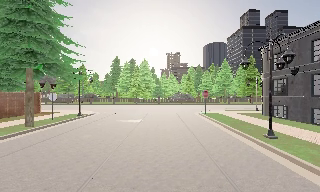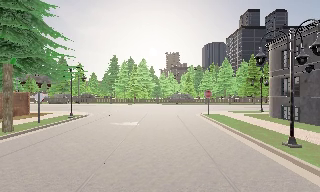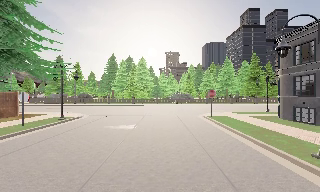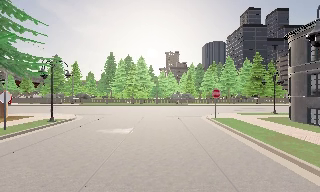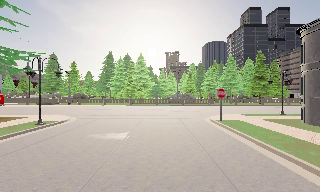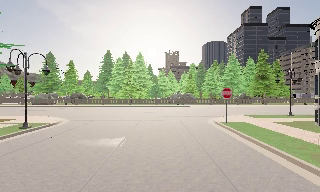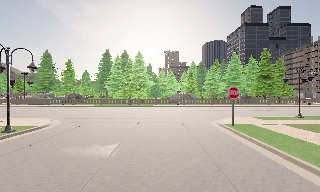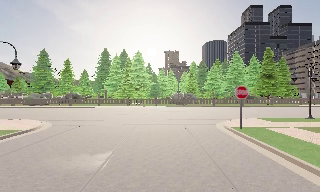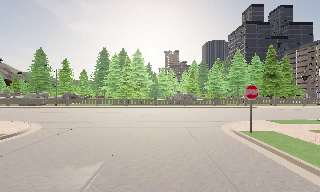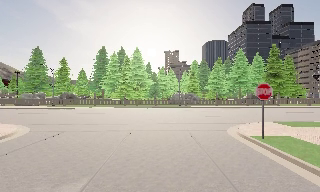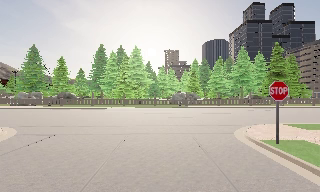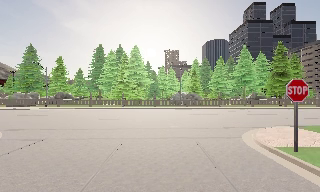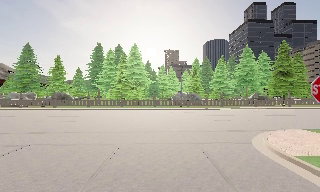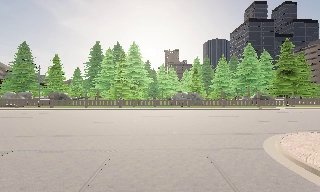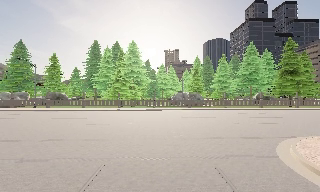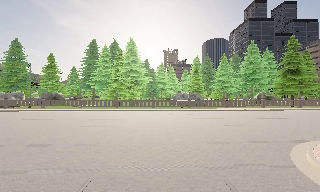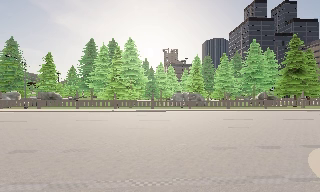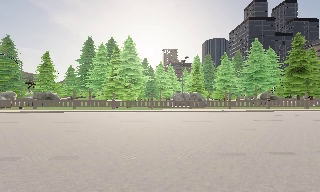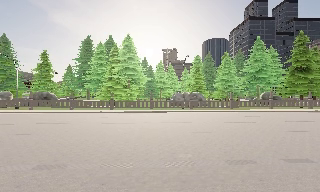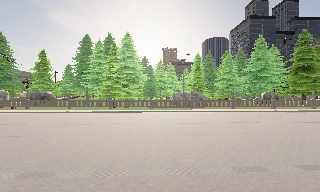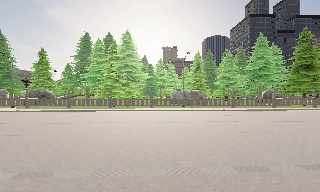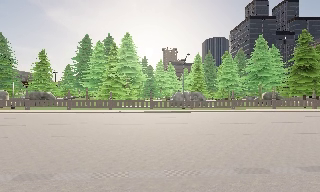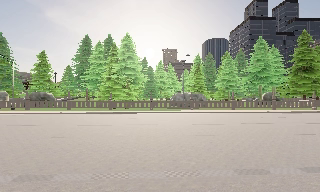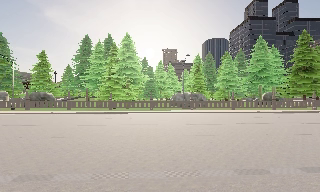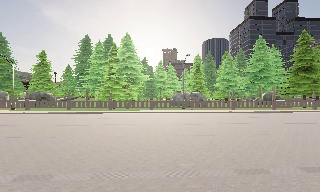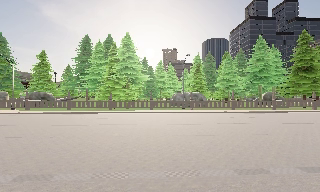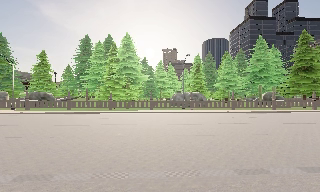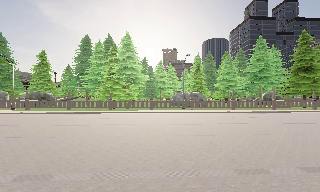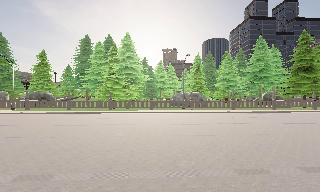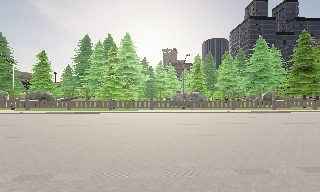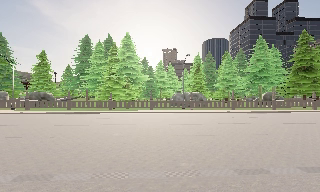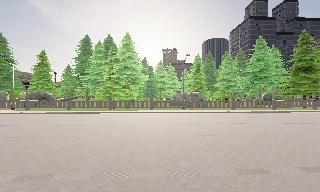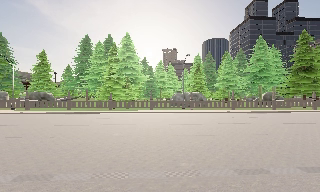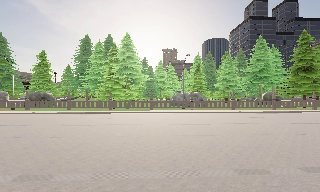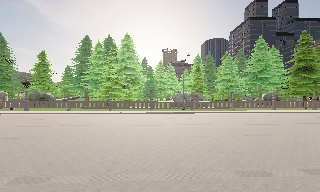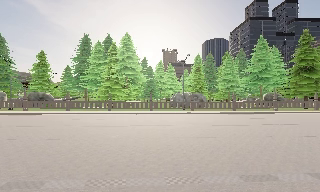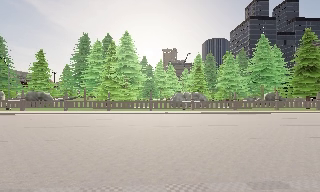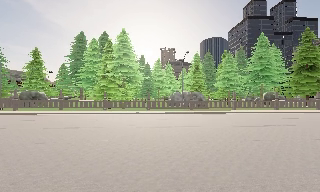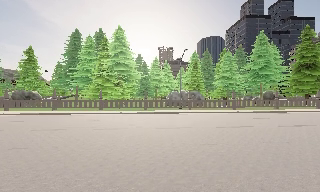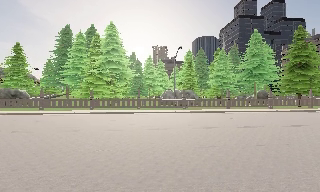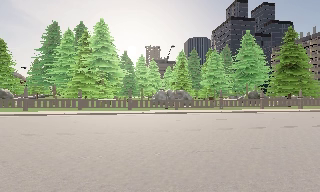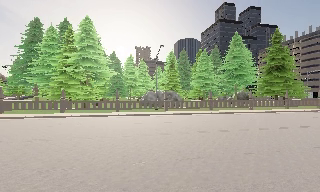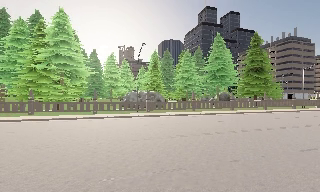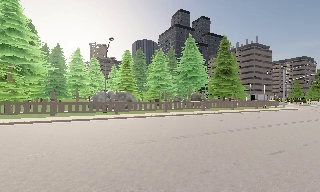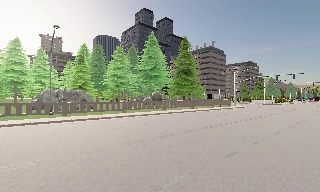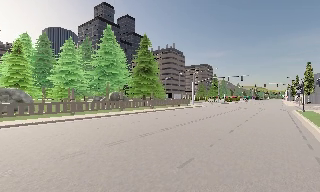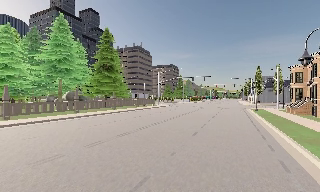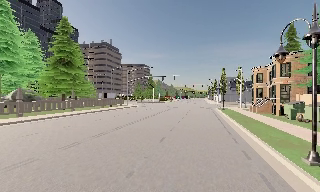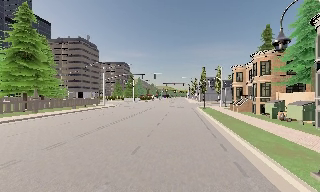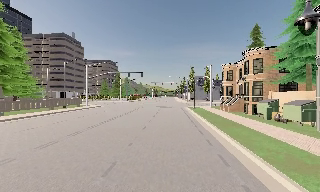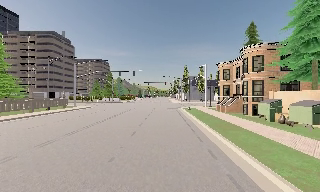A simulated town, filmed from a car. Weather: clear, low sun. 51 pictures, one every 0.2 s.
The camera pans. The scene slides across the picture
to the left.
The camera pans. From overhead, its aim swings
clockwise.
0.0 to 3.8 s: The camera travels forward, about 18 m, so what stands in front looms larger. It loses speed.
3.8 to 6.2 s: The camera keeps its place and its aim.
6.2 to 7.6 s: The camera travels forward, about 2 m, so what stands in front looms larger. It gains speed.
7.6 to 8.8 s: The camera swings to its right by about 35 degrees, and the scene slides to the left. It travels forward, about 5 m. It gains speed.
8.8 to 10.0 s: The camera pans to its right, which is clockwise from overhead, by about 50 degrees. It travels forward, about 9 m.
The film runs forward here.
